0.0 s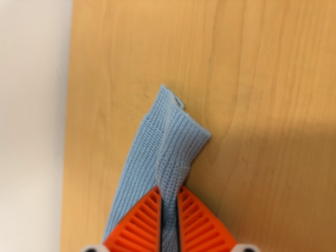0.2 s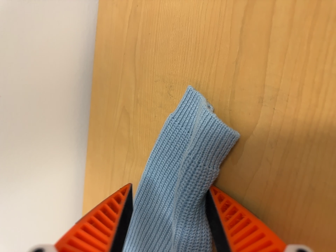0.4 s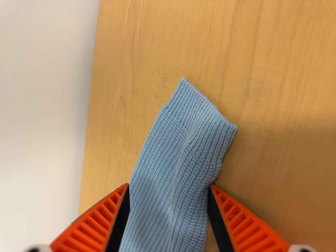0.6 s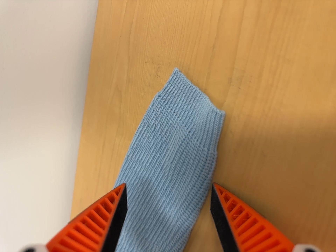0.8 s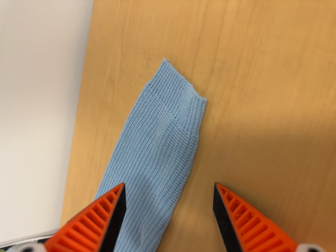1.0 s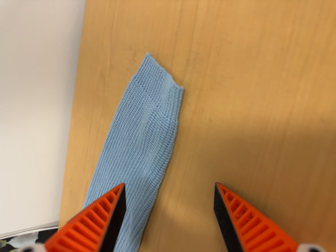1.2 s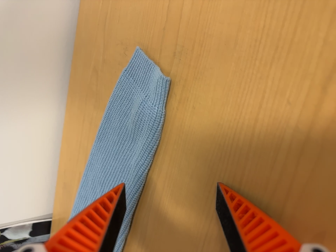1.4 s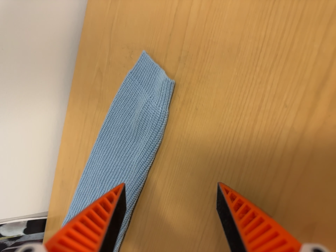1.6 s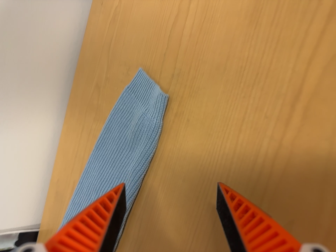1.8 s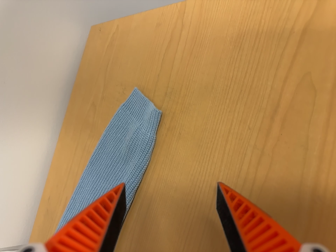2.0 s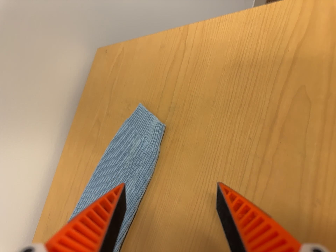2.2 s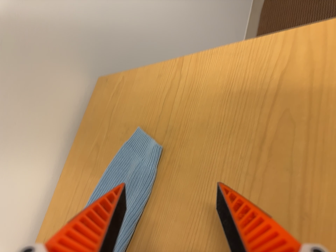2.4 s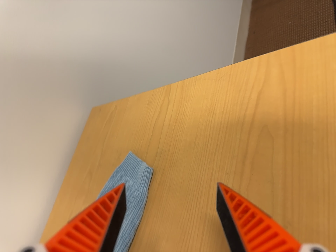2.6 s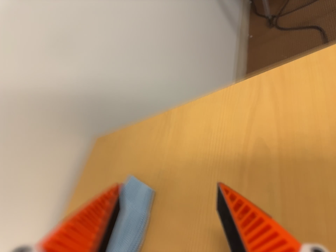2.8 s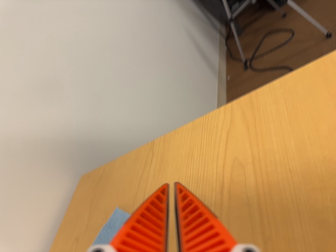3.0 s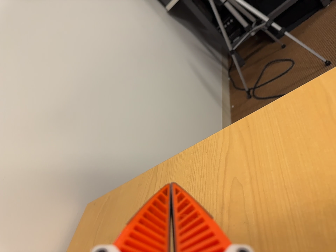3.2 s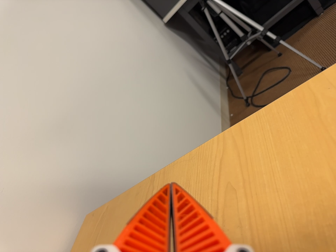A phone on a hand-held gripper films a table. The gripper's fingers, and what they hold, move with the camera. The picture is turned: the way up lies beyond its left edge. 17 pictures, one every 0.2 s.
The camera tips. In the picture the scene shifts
downward.
0.0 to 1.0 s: The camera travels backward, about 9 cm, so what stands in front gets smaller.
1.0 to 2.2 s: The camera travels backward and toward the bottom of its view, about 14 cm, so what stands in front gets smaller. Its aim tips toward the top of its view by about 25 degrees, and the scene shifts downward.
2.2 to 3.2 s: The camera travels toward the bottom of its view, backward and to its right, about 12 cm. Its aim tips toward the top of its view by about 35 degrees, and the scene shifts downward. It rolls about its line of sight by about 10 degrees, and the scene rotates counterclockwise.
The film runs backward here.
